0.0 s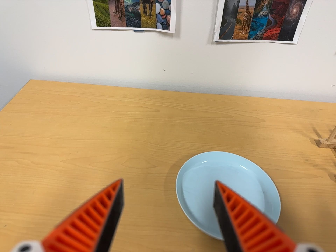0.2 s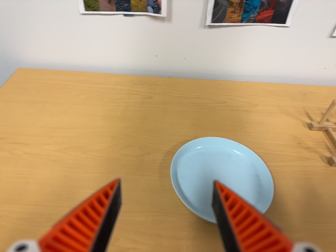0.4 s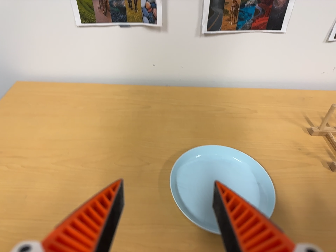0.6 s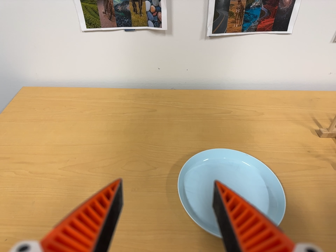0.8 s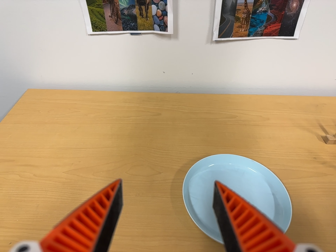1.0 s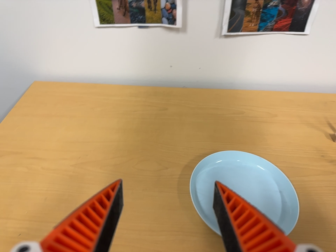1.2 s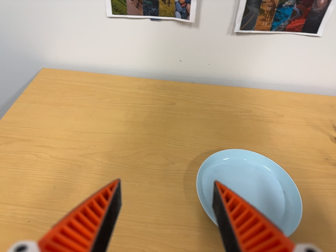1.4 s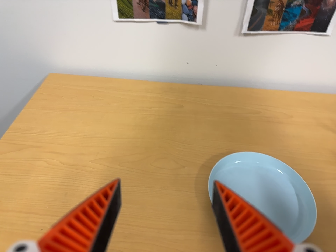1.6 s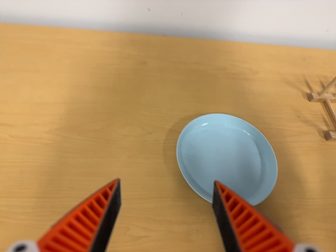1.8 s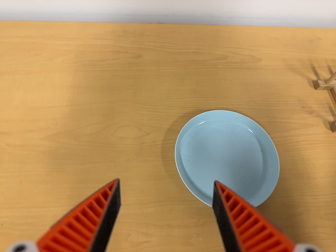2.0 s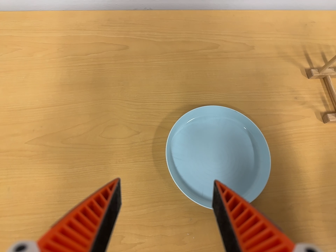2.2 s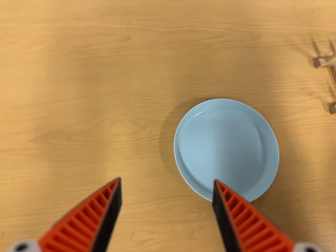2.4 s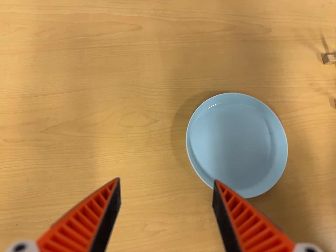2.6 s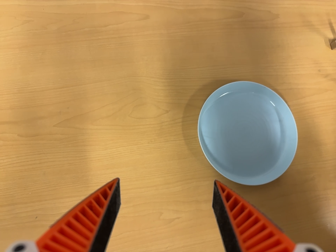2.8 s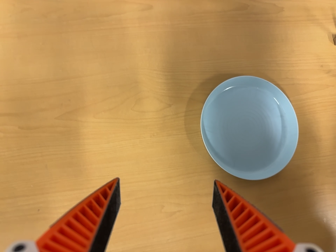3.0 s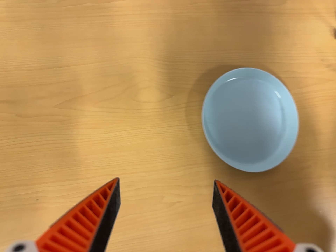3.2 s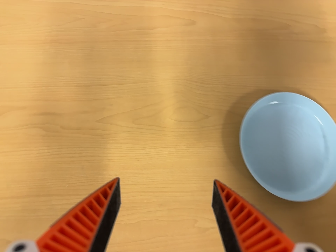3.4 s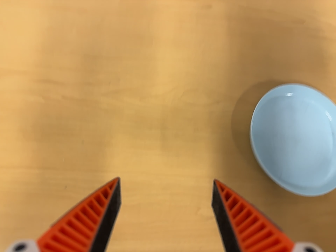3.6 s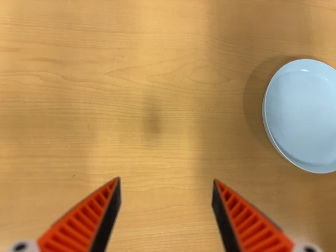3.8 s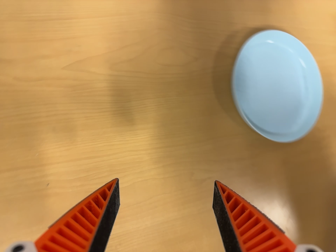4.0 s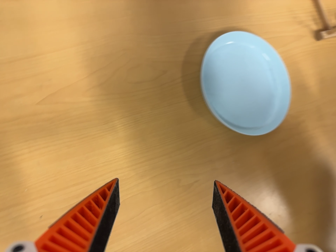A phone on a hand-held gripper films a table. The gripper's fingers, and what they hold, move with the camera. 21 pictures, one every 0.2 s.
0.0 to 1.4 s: The camera travels to its left, about 6 cm, so close, fixed things drift to the right.
1.4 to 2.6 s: The camera pans to its right by about 10 degrees. It travels toward the top of its view, about 18 cm. Its aim tips toward the bottom of its view by about 35 degrees.
2.6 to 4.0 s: The camera pans to its right by about 10 degrees. It travels to its left and forward, about 12 cm. It rolls about its line of sight by about 10 degrees, and the scene rotates counterclockwise.
The film runs forward here.
